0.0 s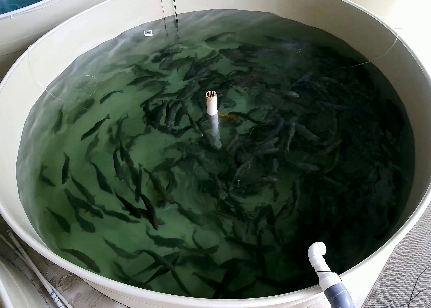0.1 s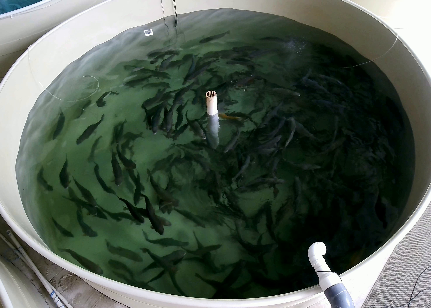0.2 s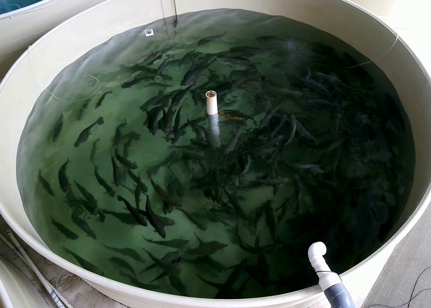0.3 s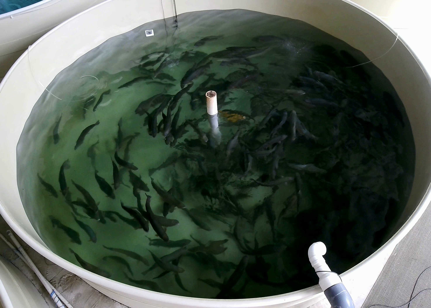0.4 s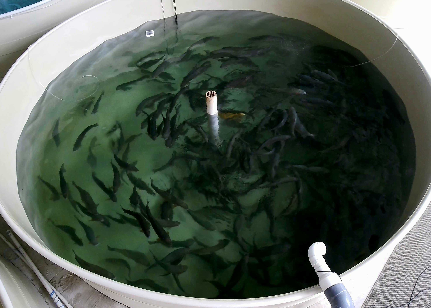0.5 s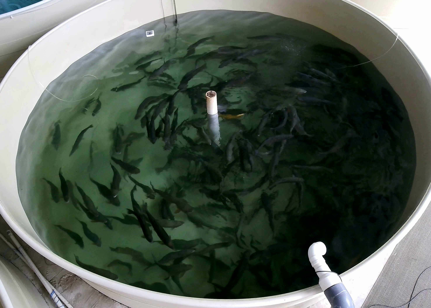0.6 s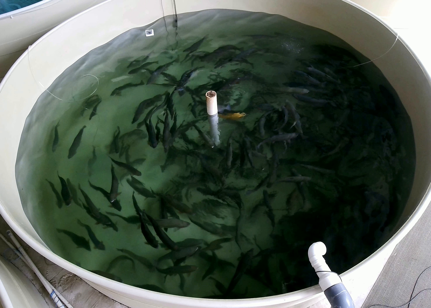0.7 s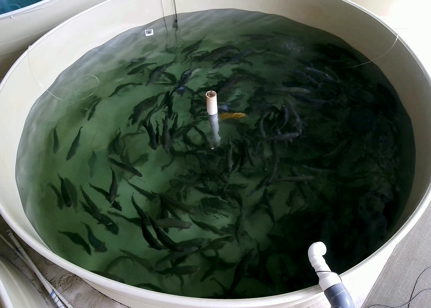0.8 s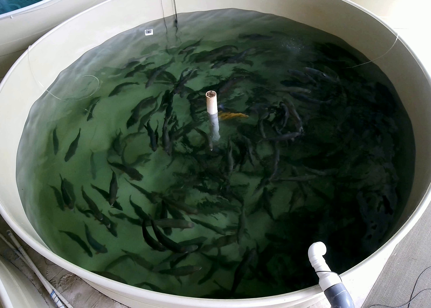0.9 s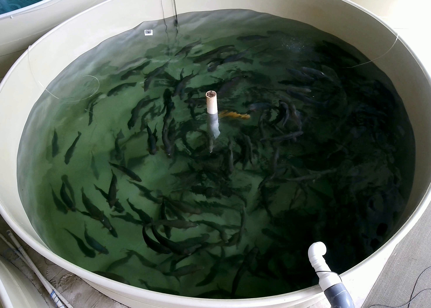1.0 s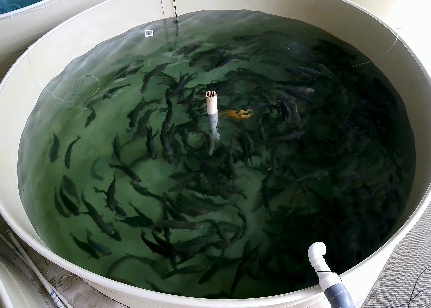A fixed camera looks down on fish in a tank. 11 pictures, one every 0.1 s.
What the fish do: Foraging.
